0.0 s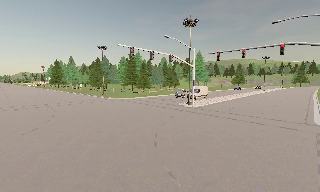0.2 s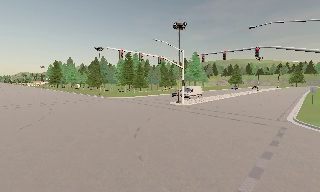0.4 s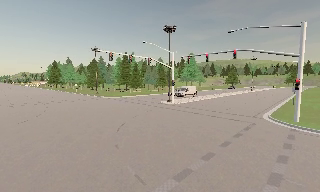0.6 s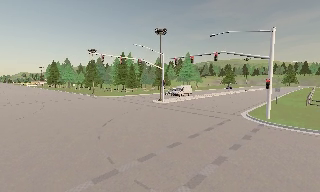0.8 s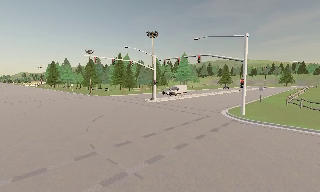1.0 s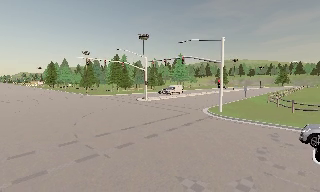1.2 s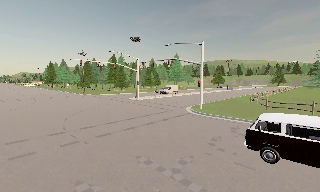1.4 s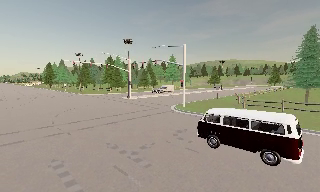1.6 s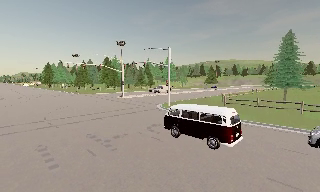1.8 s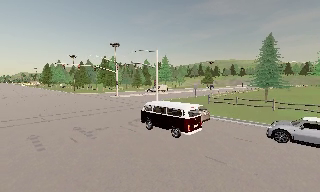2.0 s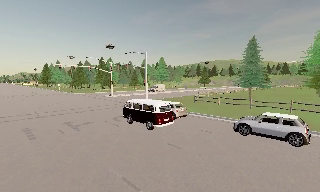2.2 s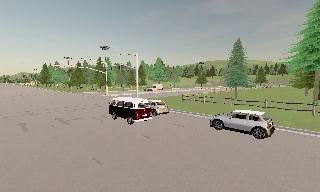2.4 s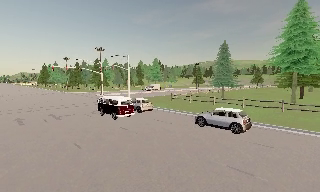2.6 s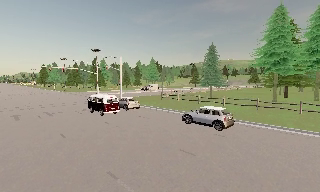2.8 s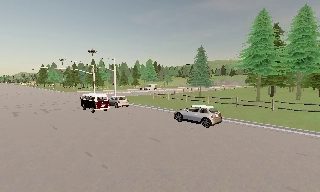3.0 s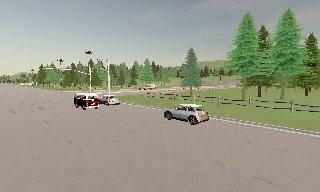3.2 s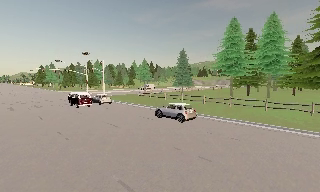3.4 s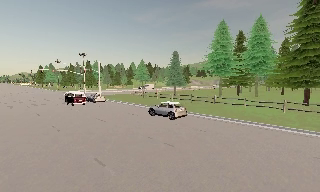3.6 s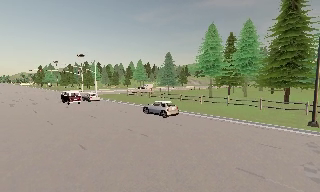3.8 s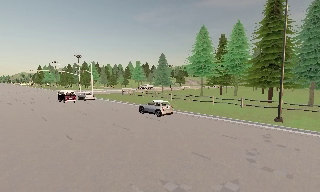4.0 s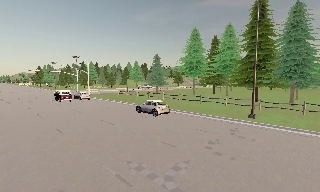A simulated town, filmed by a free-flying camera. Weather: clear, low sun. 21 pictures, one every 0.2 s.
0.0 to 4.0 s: The camera travels to its right and backward, about 45 m, so close, fixed things drift to the left.
The film runs backward here.
